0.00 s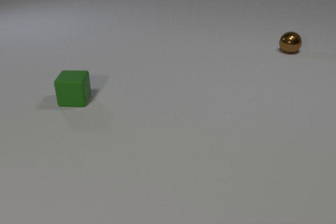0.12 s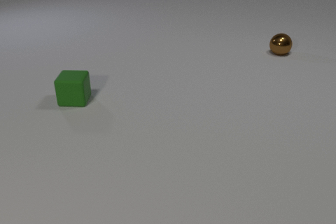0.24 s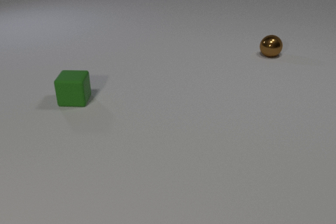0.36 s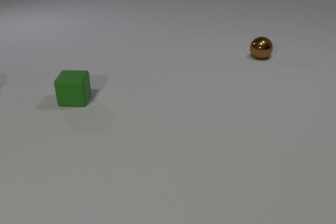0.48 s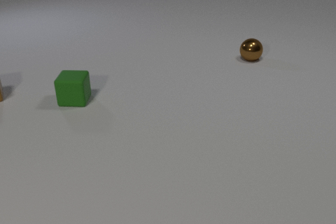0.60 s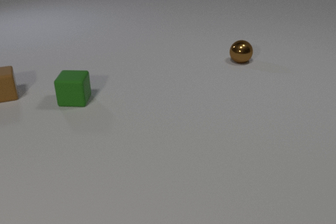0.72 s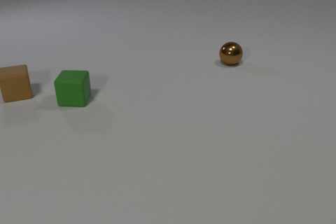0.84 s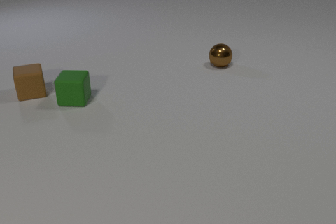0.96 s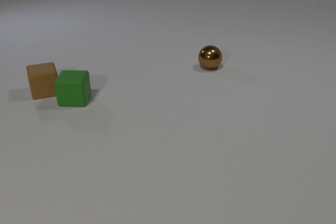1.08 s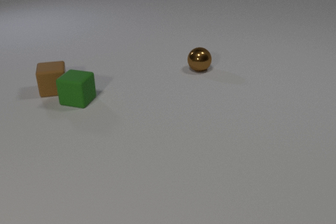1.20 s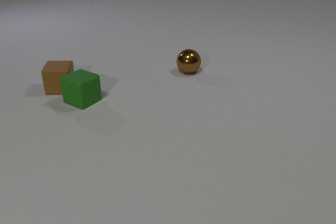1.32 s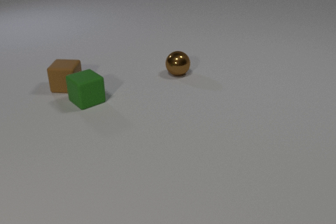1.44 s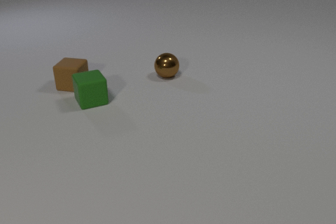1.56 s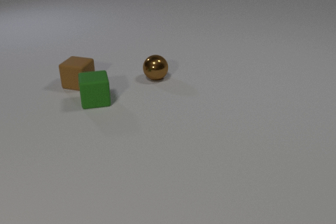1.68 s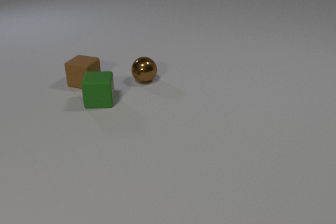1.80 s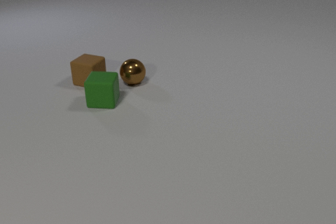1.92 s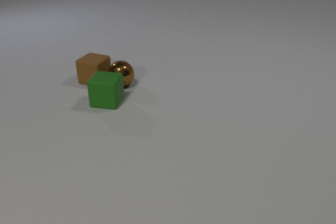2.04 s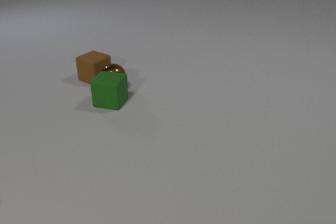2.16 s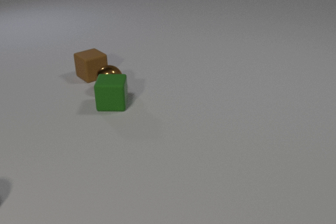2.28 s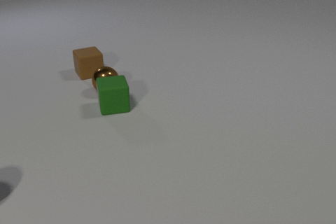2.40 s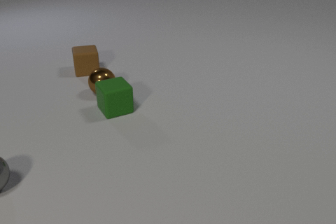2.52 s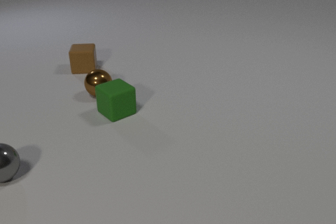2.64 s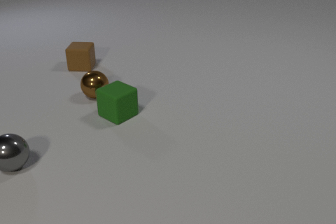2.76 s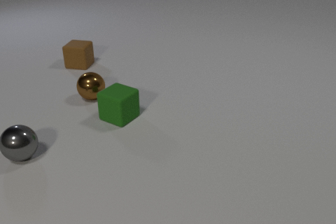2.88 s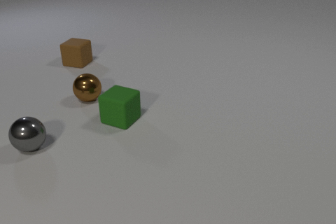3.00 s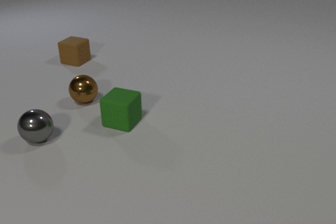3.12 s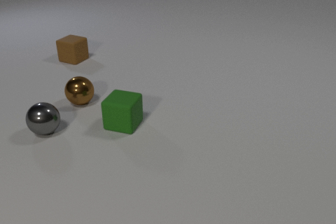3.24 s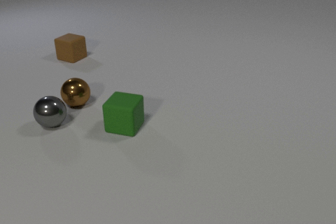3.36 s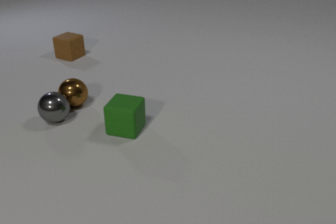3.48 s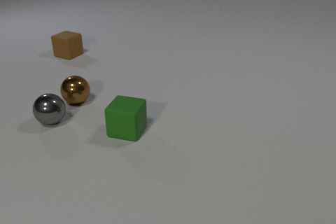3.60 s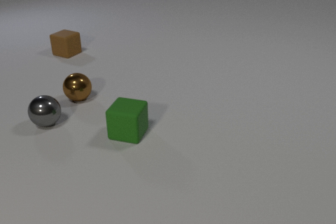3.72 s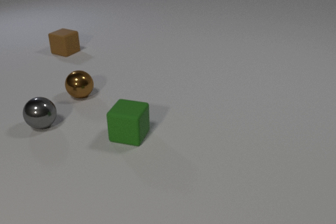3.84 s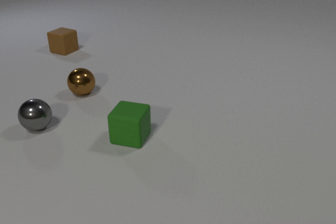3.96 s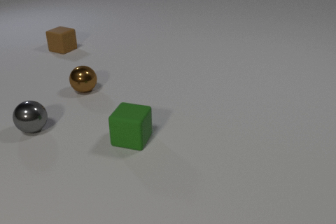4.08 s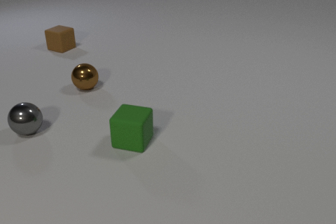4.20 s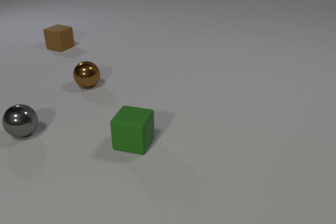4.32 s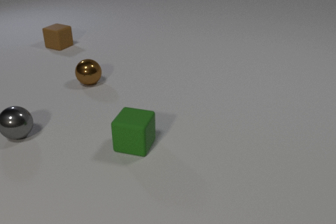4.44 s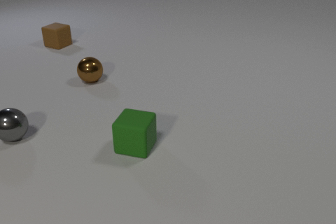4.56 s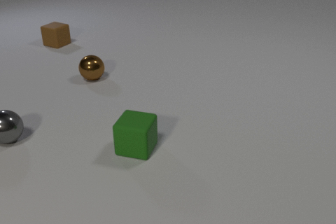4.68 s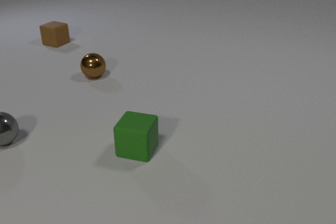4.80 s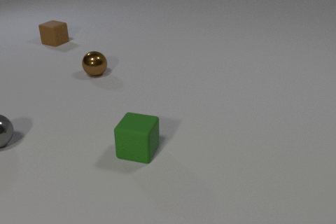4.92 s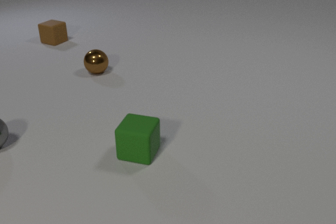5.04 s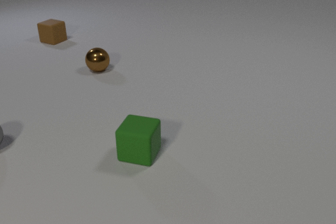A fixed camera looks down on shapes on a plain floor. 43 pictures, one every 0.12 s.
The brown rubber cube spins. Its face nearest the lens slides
to the left.
The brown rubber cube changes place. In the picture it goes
away from the camera.
0.00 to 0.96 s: The brown rubber cube comes in at the left edge, slides to the right. The brown metal sphere rolls to the left and toward the camera.
0.96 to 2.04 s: The brown rubber cube slides to the right, spins so that its near face slides to the left, clockwise seen from above. The brown metal sphere rolls to the left and toward the camera. The green rubber cube slides to the right, spins so that its near face slides to the left, clockwise seen from above. The brown rubber cube and the green rubber cube collide. The brown rubber cube and the brown metal sphere collide. The brown metal sphere and the green rubber cube collide.
2.04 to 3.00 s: The brown rubber cube slides away from the camera, spins so that its near face slides to the left, clockwise seen from above. The brown metal sphere rolls to the left and toward the camera. The green rubber cube slides toward the camera, spins so that its near face slides to the right, counterclockwise seen from above. The gray metal sphere comes in at the left edge, rolls away from the camera and to the right.
3.00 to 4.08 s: The brown rubber cube slides away from the camera. The brown metal sphere rolls away from the camera. The green rubber cube slides toward the camera. The gray metal sphere rolls away from the camera and to the left. The brown metal sphere and the gray metal sphere collide.
4.08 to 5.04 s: The brown rubber cube slides away from the camera. The brown metal sphere rolls away from the camera. The green rubber cube slides toward the camera. The gray metal sphere rolls to the left and toward the camera.
How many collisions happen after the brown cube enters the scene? 4.
What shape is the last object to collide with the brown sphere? sphere.
How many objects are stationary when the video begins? 1.
